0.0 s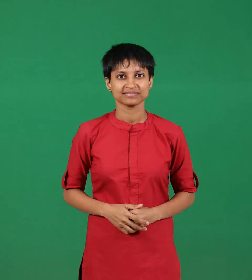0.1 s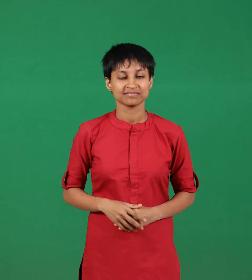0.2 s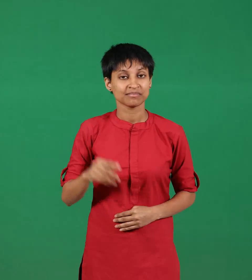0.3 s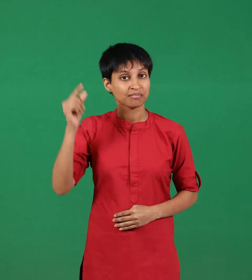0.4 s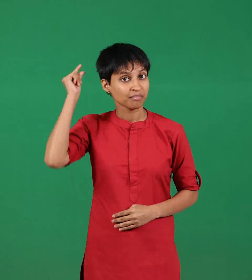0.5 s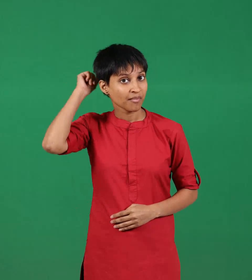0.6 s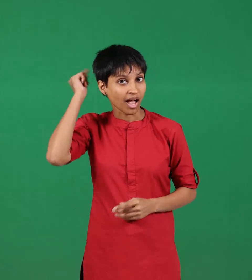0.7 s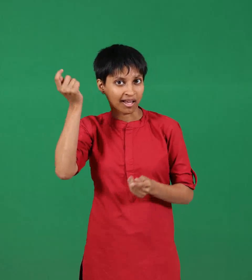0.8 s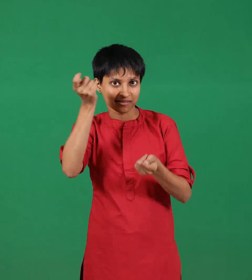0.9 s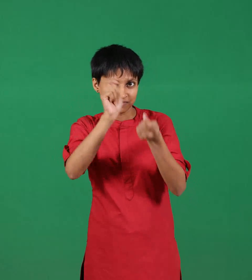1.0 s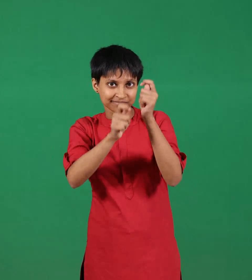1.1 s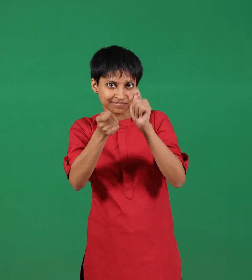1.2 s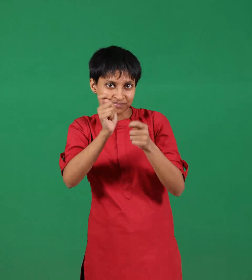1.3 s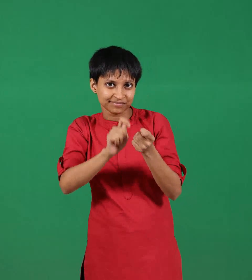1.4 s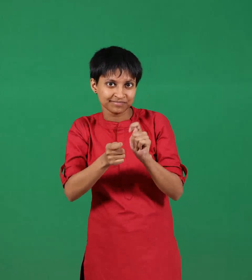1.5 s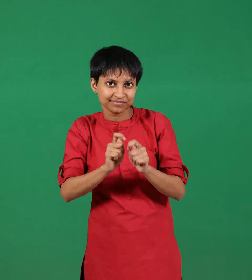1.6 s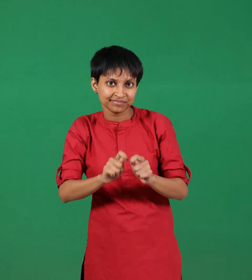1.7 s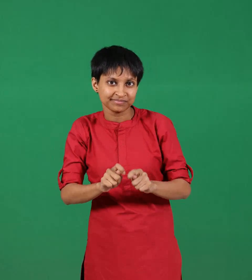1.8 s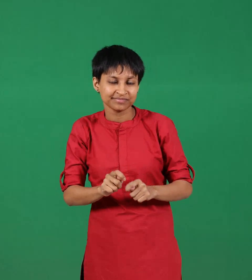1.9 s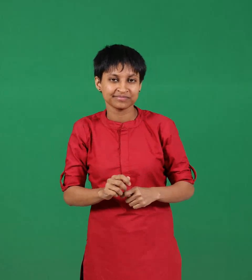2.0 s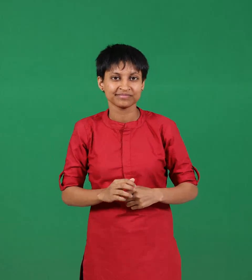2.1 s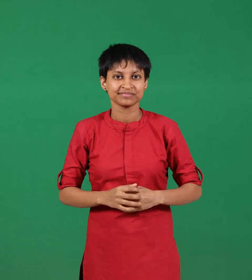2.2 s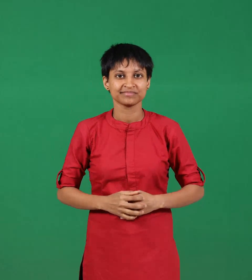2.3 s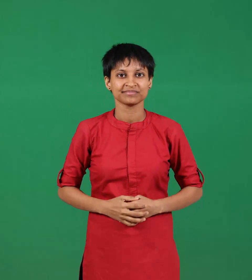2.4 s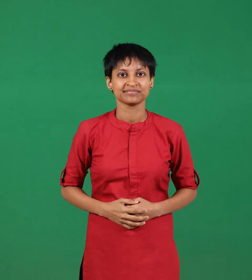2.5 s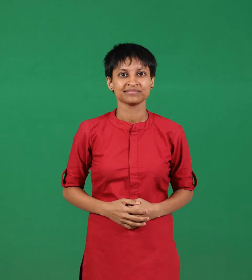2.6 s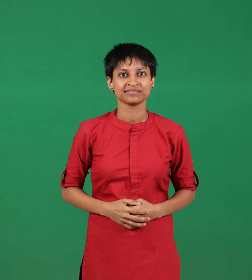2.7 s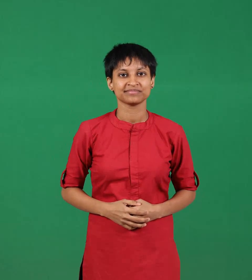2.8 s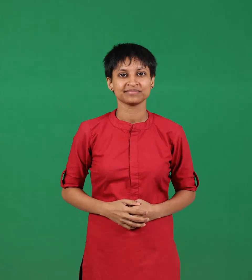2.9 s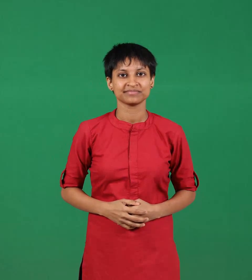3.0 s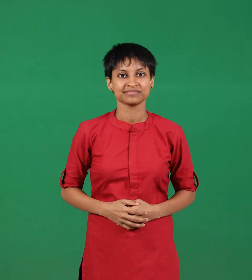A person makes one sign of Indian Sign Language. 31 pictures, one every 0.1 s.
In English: braids
